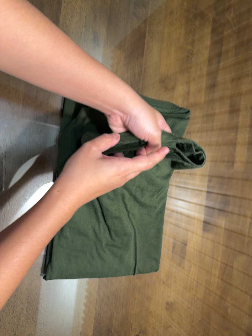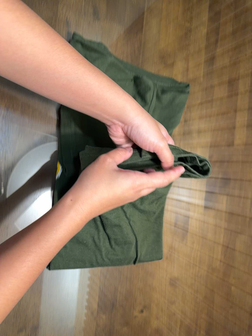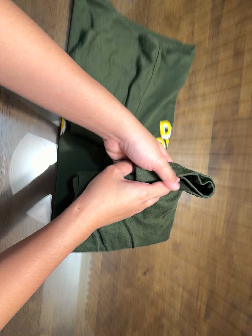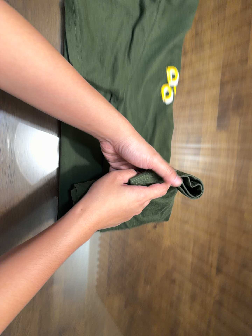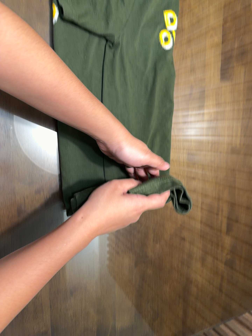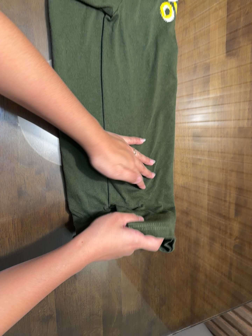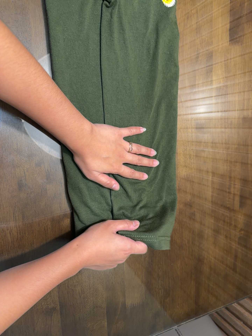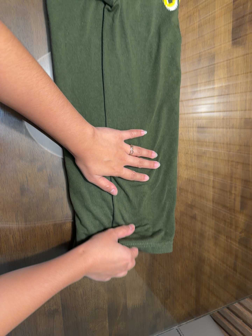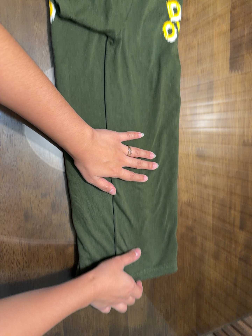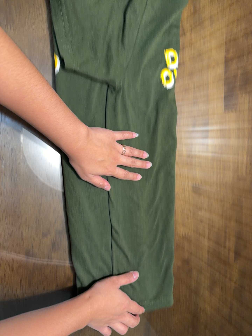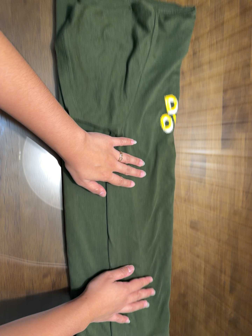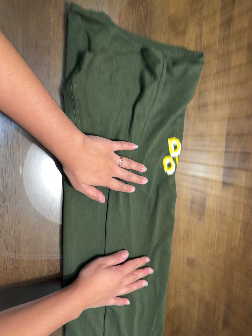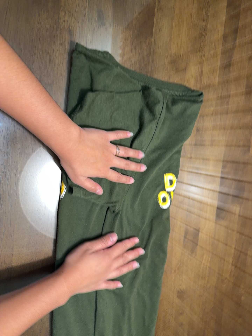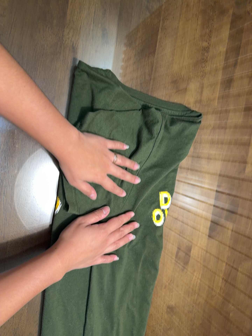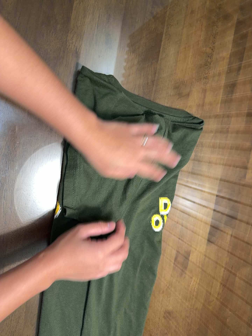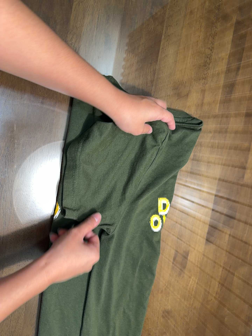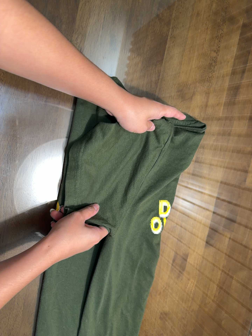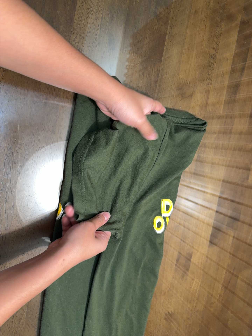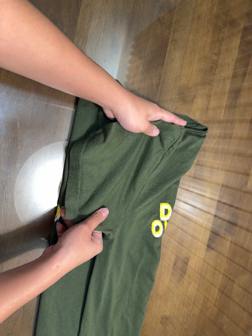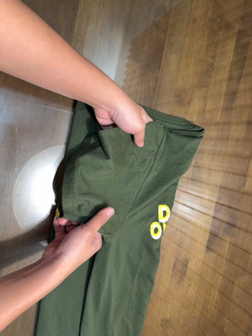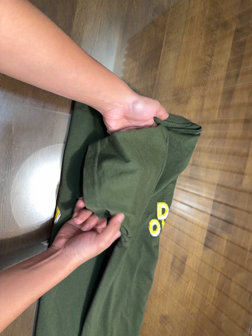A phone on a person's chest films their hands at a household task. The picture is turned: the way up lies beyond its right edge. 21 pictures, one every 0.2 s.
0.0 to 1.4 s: The camera travels toward the bottom of its view, about 26 cm, so close, fixed things drift upward. Its aim tips toward the bottom of its view by about 10 degrees, and the scene shifts upward. It rolls about its line of sight by about 10 degrees, and the scene rotates counterclockwise.
1.4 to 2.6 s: The camera travels toward the top of its view, about 30 cm, so close, fixed things drift downward. It rolls about its line of sight by about 10 degrees, and the scene rotates clockwise.
2.6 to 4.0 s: The camera shifts only a little, or ends up much as it began.
The film runs backward here.
